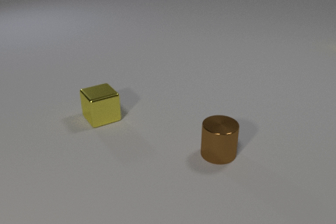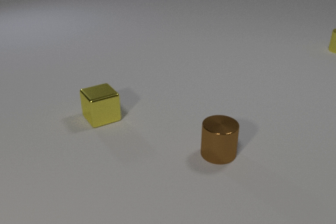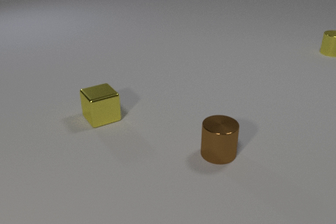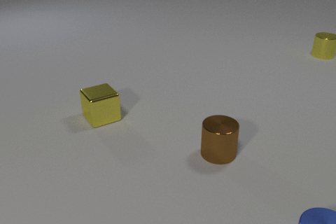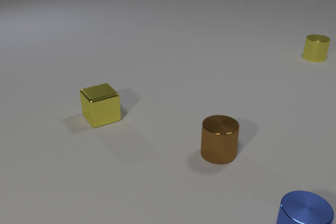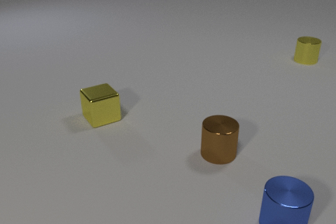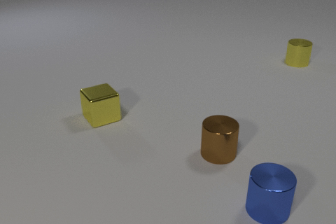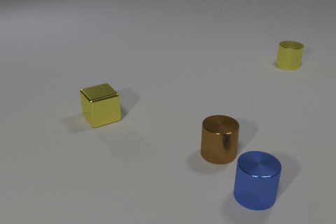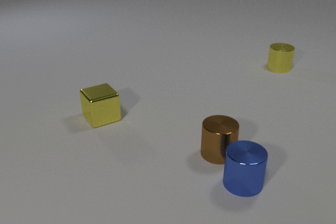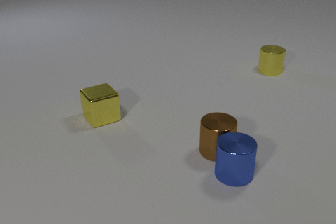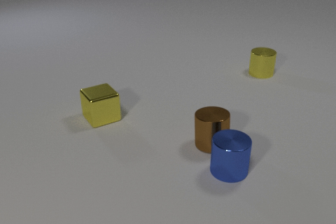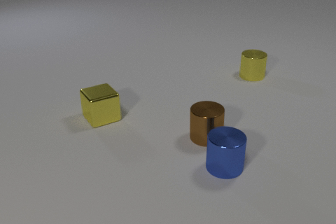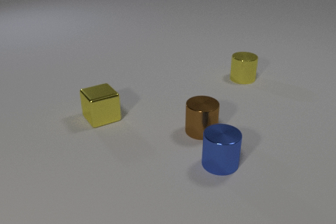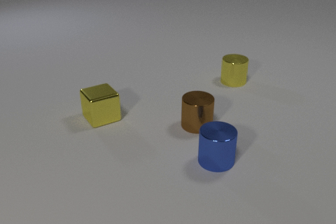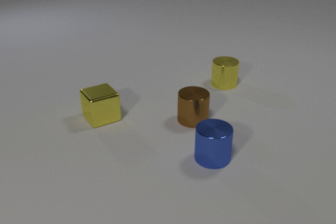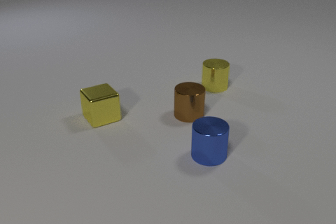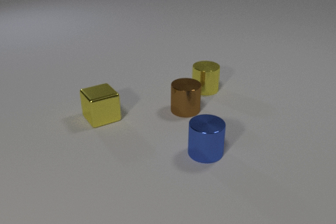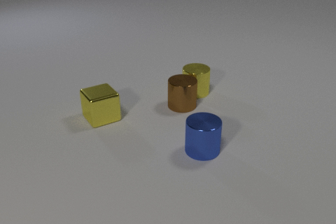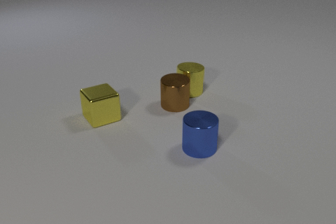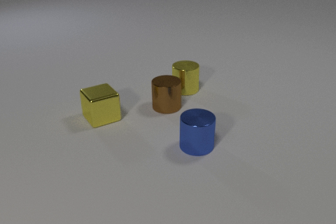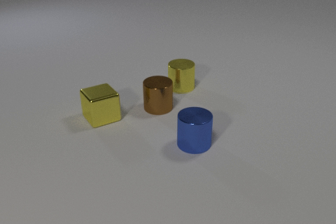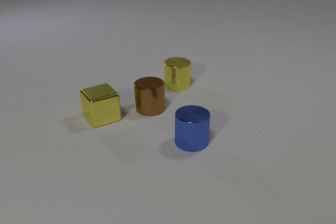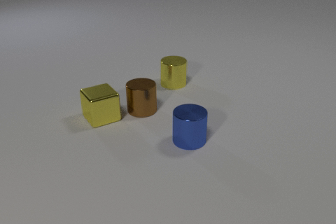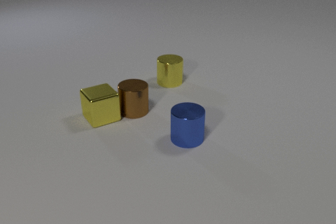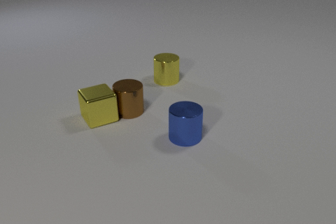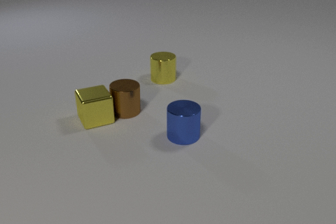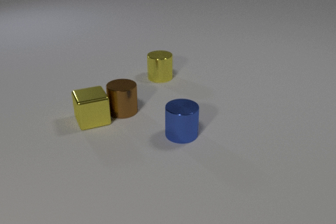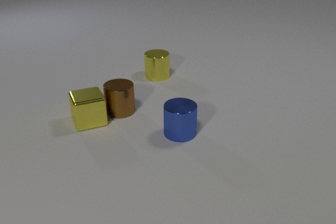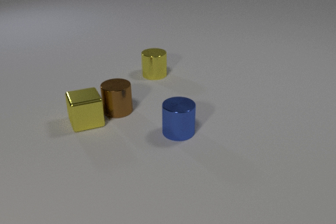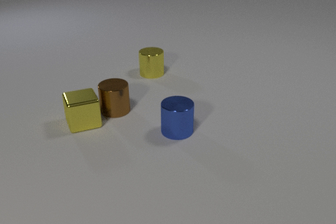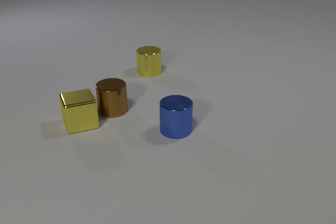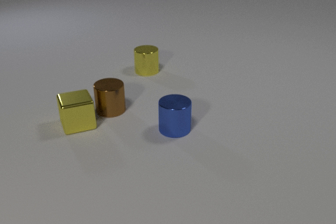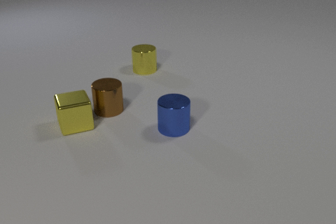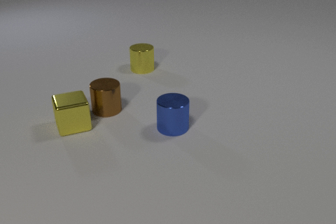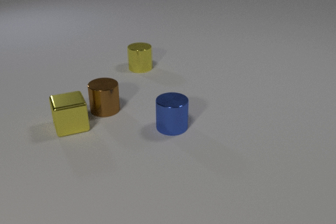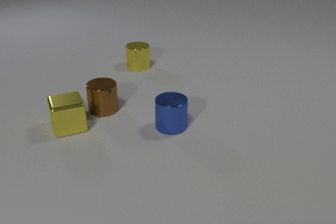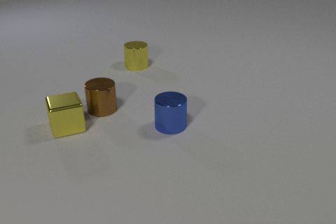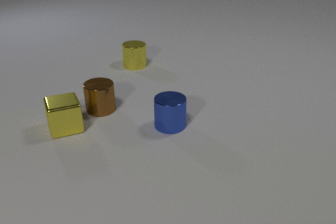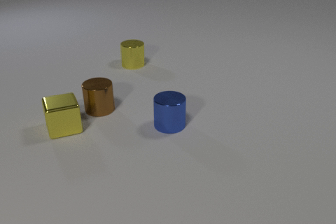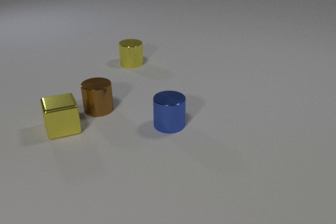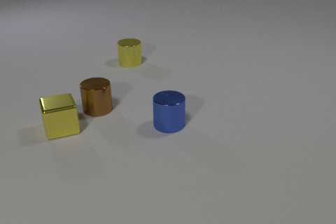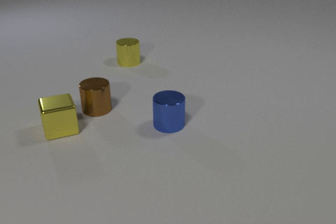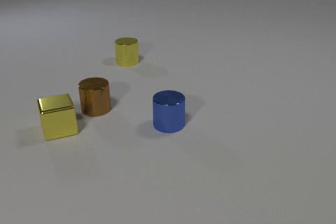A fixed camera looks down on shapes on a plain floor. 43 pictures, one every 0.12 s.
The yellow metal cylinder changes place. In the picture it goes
to the left.
0.00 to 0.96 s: The blue metal cylinder comes in at the bottom edge, slides away from the camera and to the left. The yellow metal cylinder comes in at the right edge, slides toward the camera and to the left.
0.96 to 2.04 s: The blue metal cylinder slides away from the camera and to the left. The brown metal cylinder slides away from the camera and to the left. The yellow metal cylinder slides to the left and toward the camera. The blue metal cylinder and the brown metal cylinder collide.
2.04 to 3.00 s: The blue metal cylinder slides away from the camera and to the left. The brown metal cylinder slides to the left. The yellow metal cylinder slides to the left and away from the camera. The brown metal cylinder and the yellow metal cylinder collide. The brown metal cylinder and the yellow metal cube collide.
3.00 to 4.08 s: The blue metal cylinder slides away from the camera and to the left. The brown metal cylinder slides to the left. The yellow metal cylinder slides away from the camera and to the left. The yellow metal cube slides to the left.
4.08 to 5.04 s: The brown metal cylinder slides to the left. The yellow metal cylinder slides away from the camera and to the left. The yellow metal cube slides to the left.
How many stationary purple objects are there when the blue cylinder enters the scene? 0.
What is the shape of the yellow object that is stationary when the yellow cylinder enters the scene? cube.
What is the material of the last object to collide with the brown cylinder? metal.
